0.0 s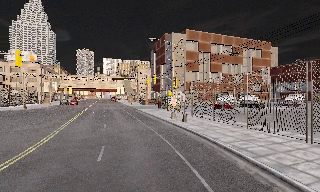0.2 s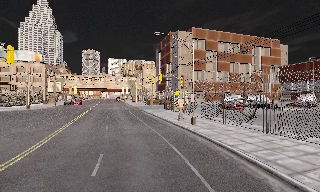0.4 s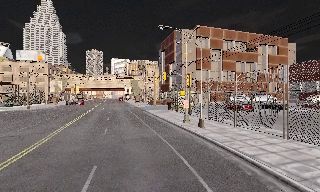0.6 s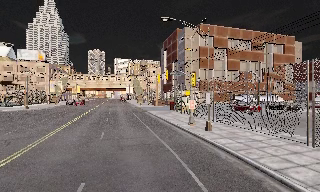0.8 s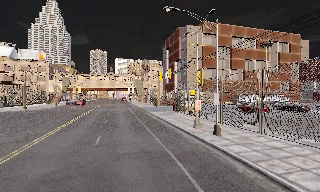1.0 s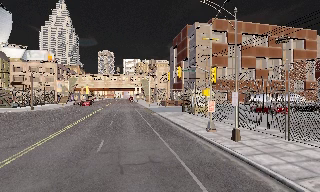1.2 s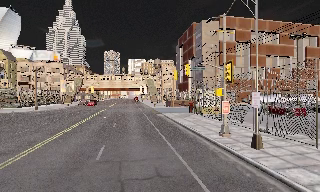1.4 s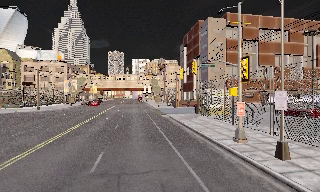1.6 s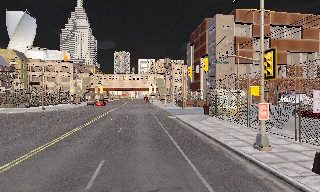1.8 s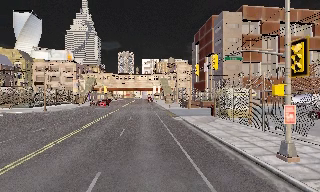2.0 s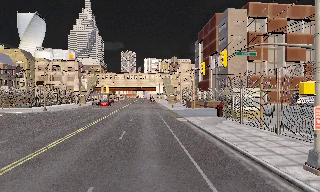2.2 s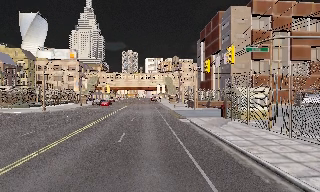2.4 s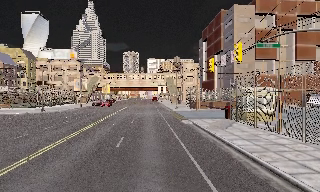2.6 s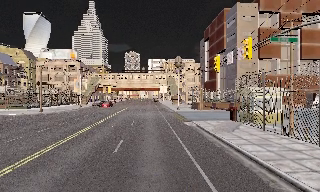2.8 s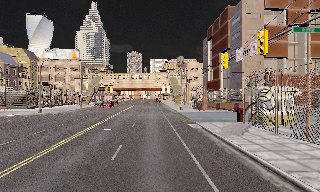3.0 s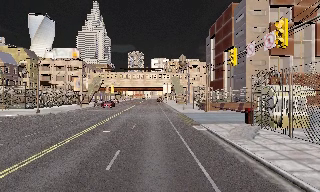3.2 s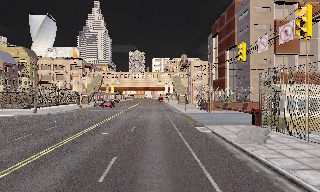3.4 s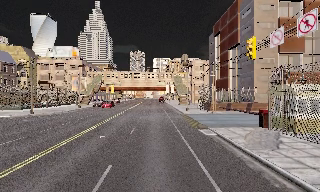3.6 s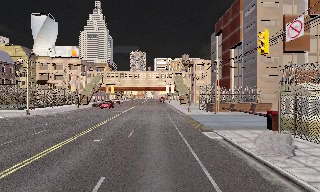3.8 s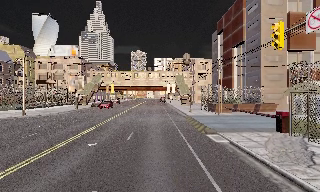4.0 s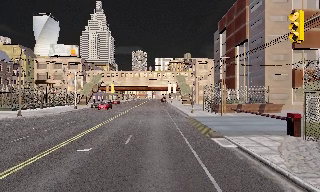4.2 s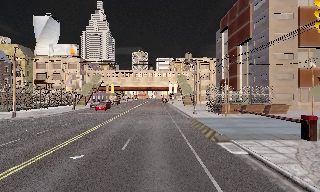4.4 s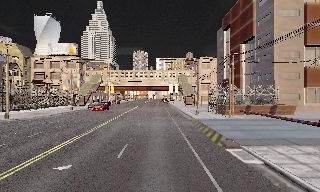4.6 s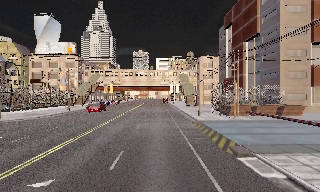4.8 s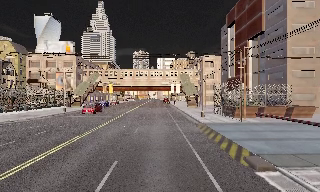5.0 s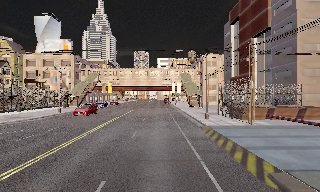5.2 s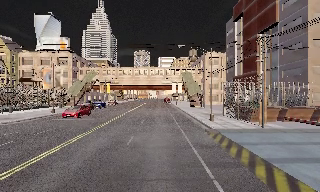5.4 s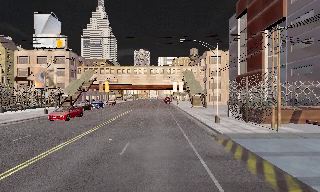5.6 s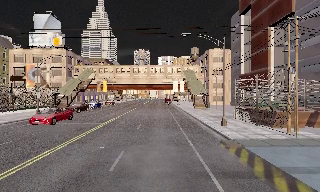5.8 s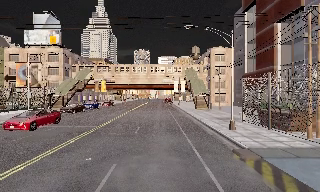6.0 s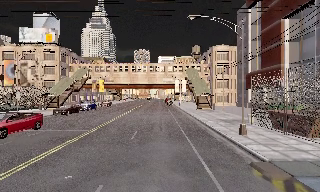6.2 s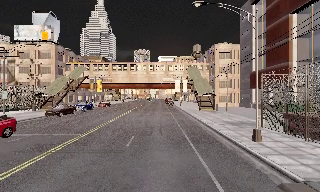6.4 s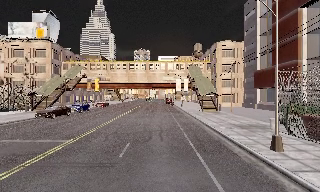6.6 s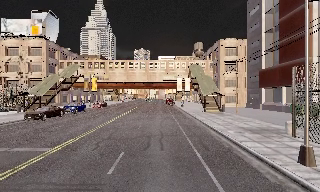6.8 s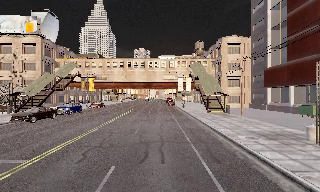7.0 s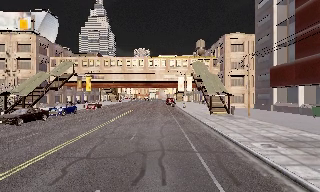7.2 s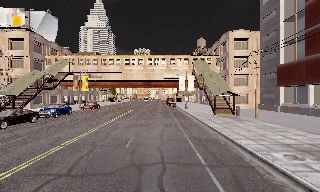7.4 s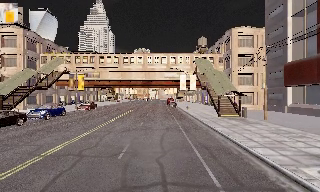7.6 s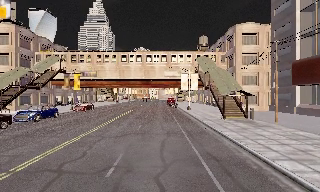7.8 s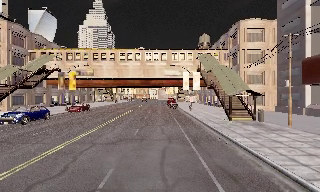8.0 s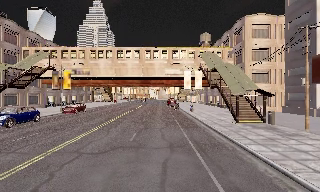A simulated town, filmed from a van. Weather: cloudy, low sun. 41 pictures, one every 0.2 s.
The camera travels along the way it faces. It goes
forward.
0.0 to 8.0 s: The scene slides to the right, as the camera pans about 20 degrees to its left. It travels forward, about 50 m, so what stands in front looms larger.
The film runs forward here.
